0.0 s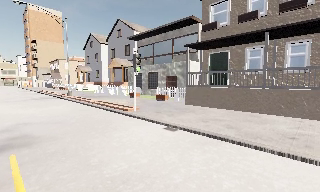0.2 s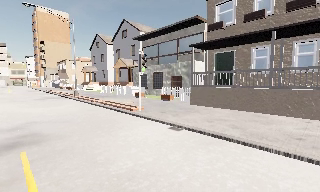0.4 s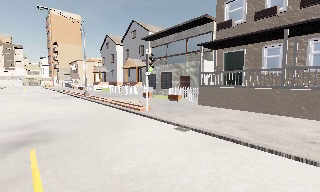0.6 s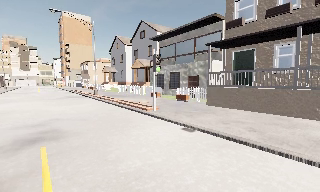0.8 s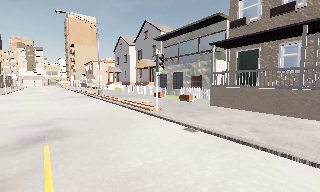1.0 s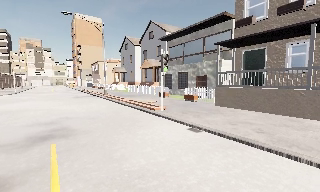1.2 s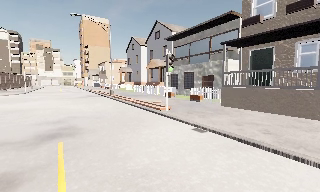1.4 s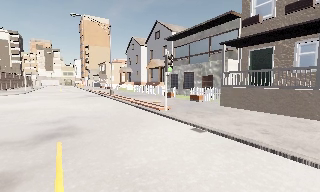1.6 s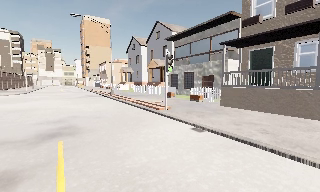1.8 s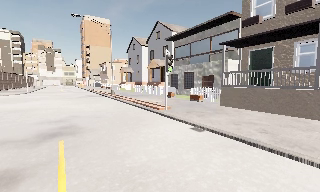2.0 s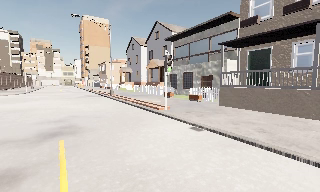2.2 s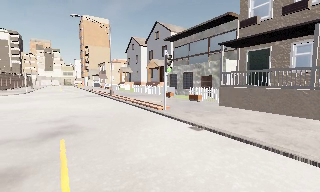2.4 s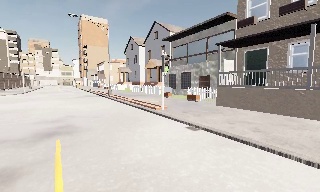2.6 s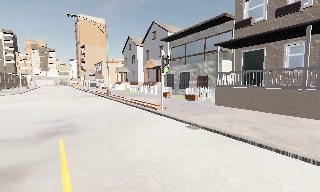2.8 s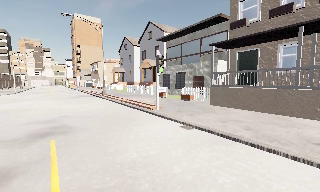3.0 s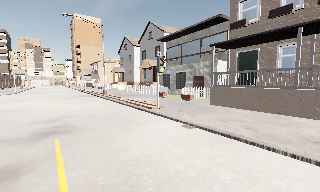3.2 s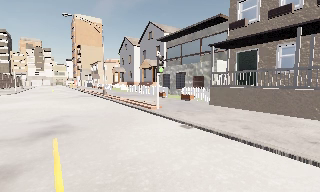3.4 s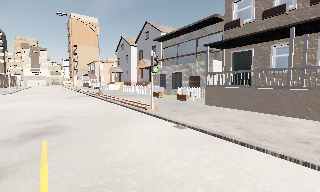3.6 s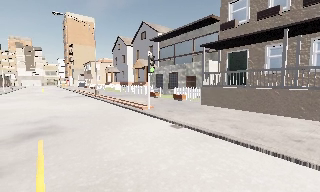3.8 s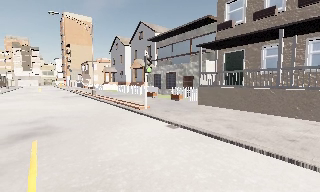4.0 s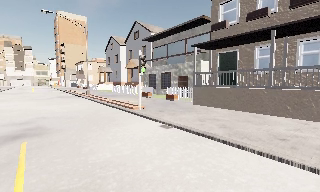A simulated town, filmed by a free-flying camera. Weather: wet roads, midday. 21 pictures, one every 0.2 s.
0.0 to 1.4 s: The camera pans to its left, which is counterclockwise from overhead, by about 15 degrees.
1.4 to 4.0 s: The camera shifts only a little, or ends up much as it began.
The film runs backward here.
